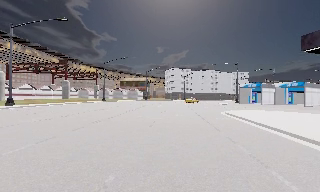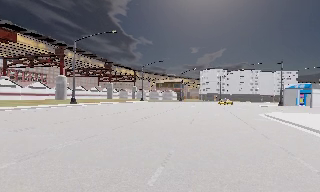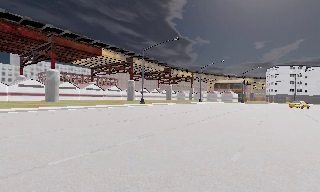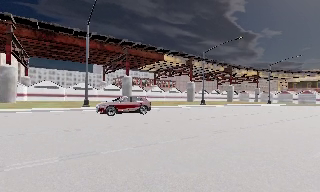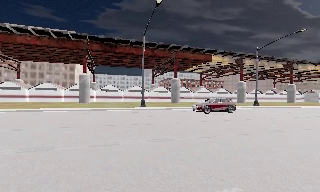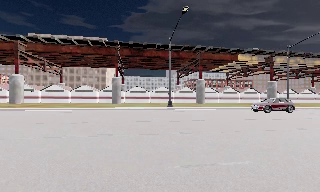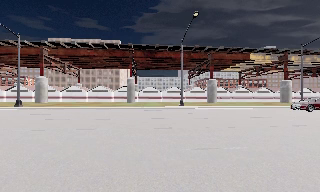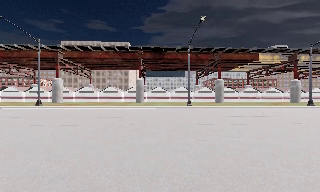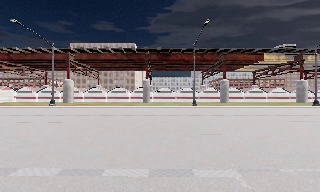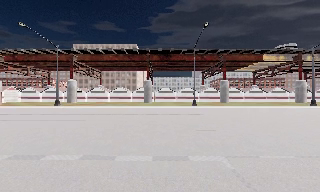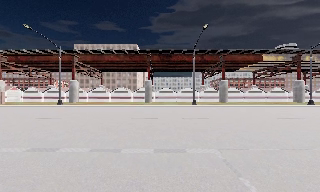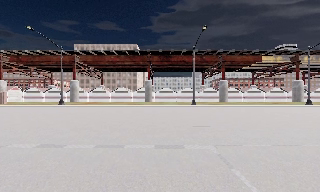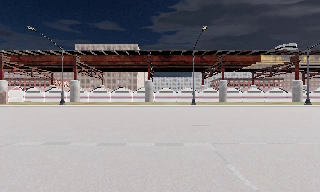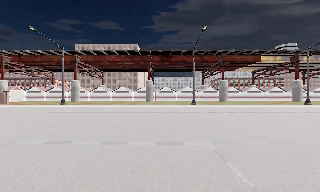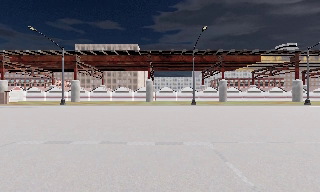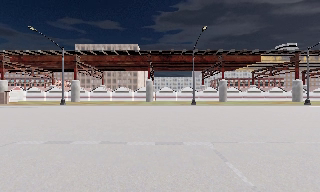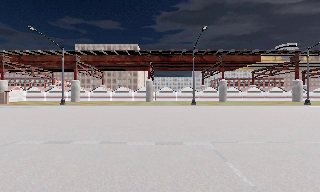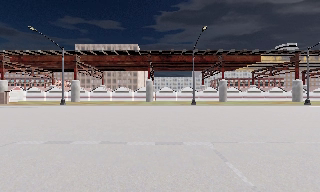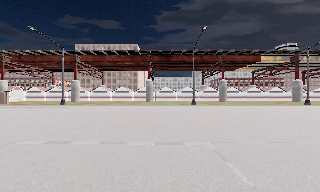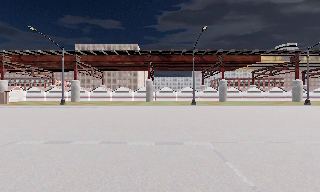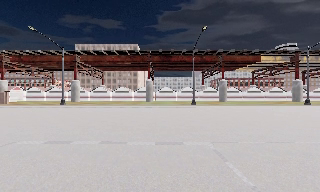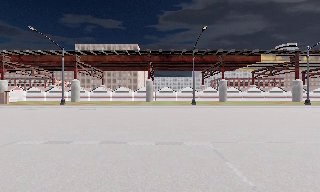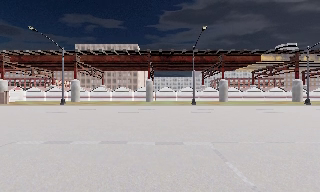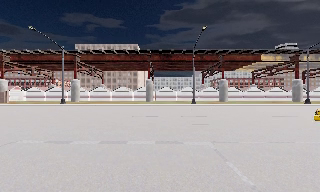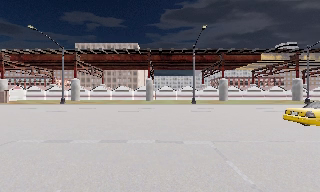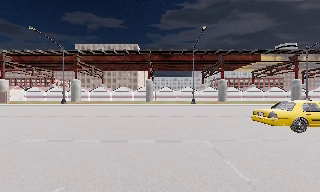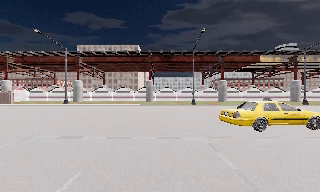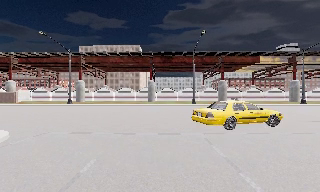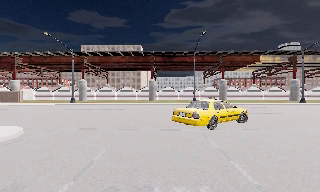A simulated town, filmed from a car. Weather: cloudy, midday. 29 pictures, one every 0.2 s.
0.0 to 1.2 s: The scene slides to the right, as the camera pans about 80 degrees to its left. It travels backward and to its left, about 10 m.
1.2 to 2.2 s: The camera travels backward, about 4 m, so what stands in front gets smaller. It loses speed.
2.2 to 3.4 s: The camera shifts only a little, or ends up much as it began.
3.4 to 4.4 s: The camera keeps its place and its aim.
4.4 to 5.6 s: The camera travels backward, about 2 m, so what stands in front gets smaller. It gains speed.
The film runs backward here.
